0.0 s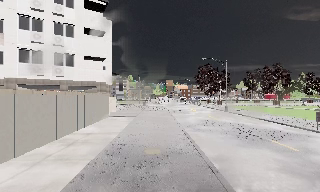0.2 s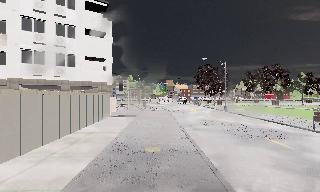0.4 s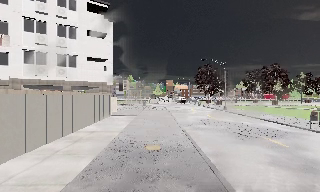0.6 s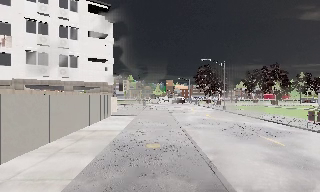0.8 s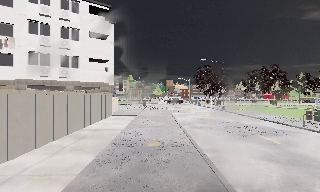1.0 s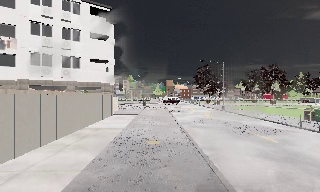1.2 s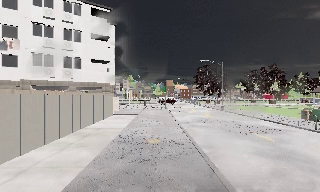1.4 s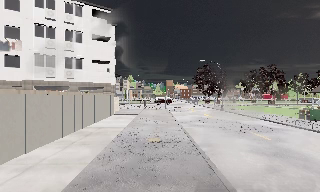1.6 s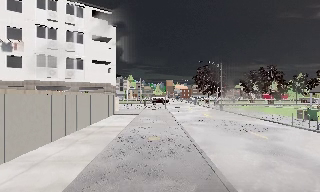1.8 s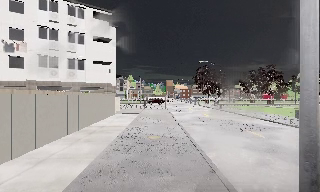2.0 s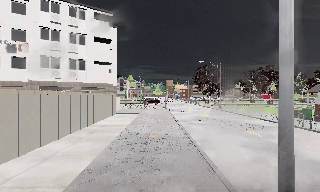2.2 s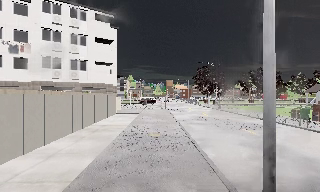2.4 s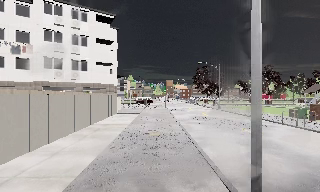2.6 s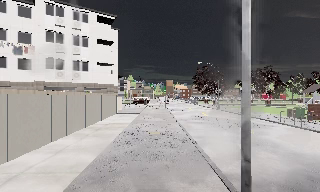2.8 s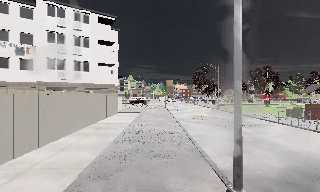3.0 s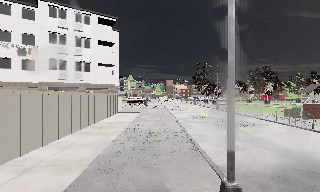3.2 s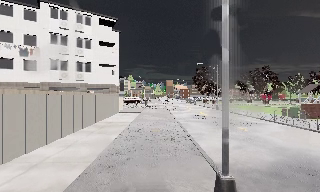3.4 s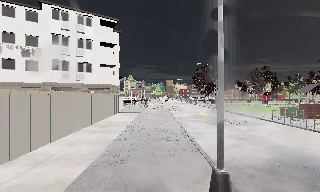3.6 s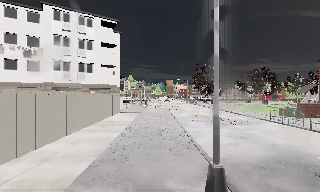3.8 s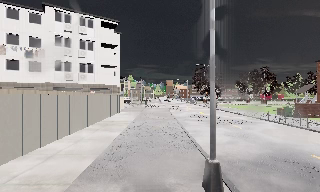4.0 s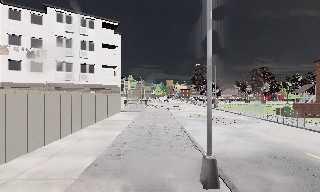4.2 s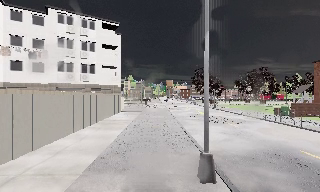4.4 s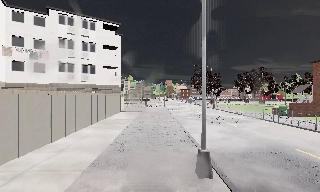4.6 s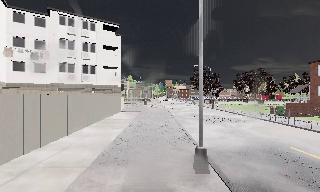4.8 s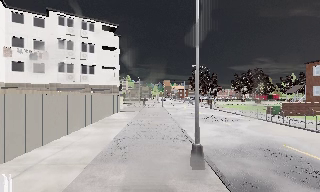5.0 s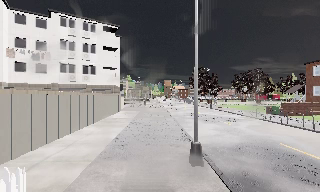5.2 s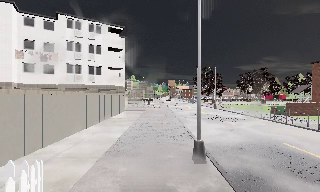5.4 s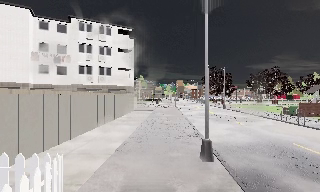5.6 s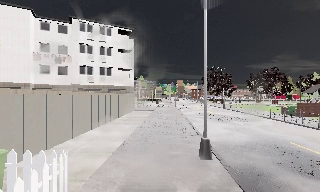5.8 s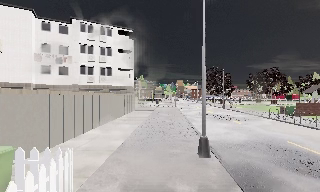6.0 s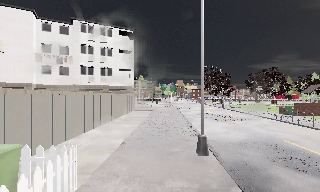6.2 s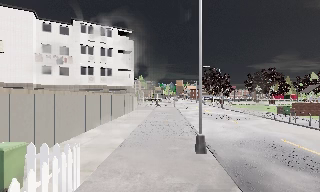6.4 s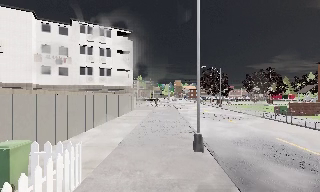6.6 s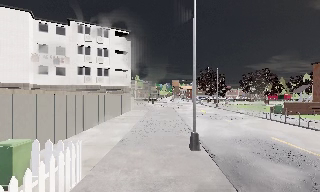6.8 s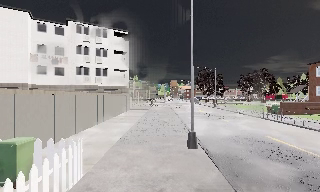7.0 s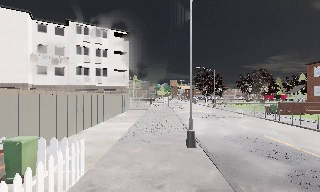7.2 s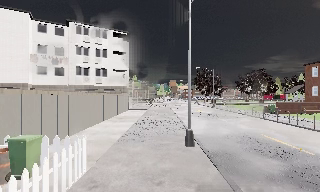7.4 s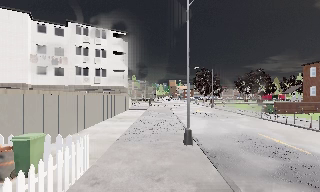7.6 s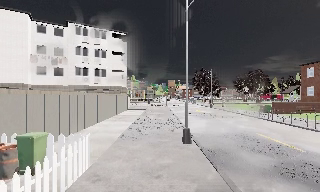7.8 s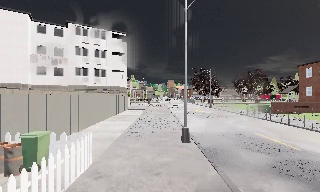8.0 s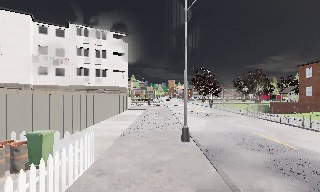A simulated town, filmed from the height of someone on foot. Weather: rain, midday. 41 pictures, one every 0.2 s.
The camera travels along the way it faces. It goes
backward.
0.0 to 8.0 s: The camera travels backward, about 8 m, so what stands in front gets smaller.
The film runs backward here.
